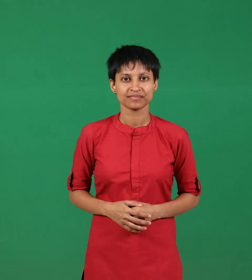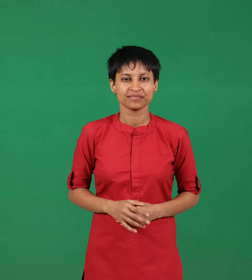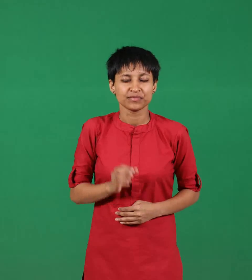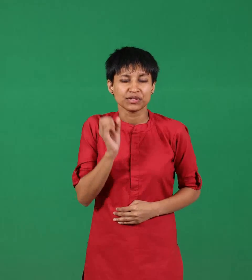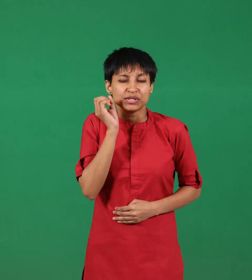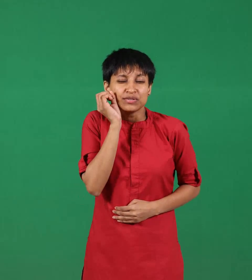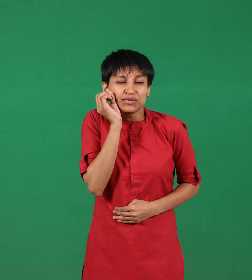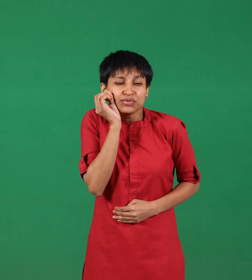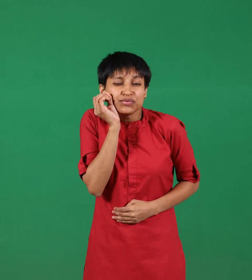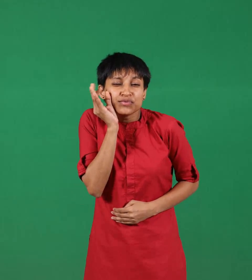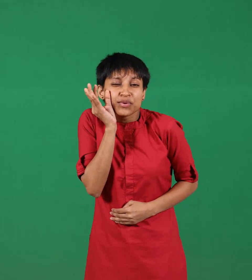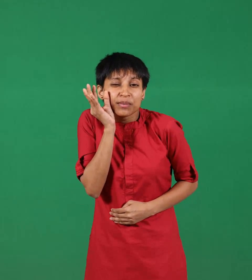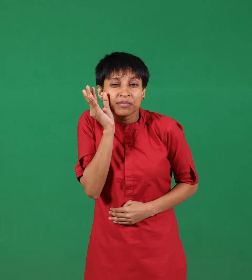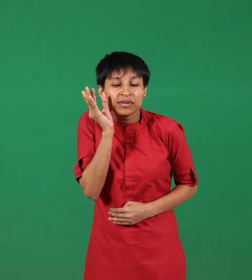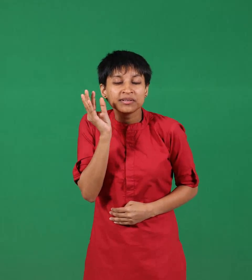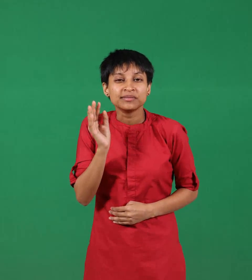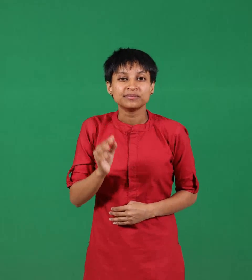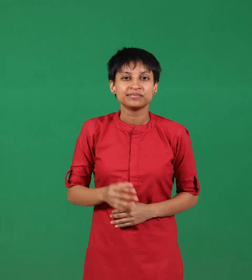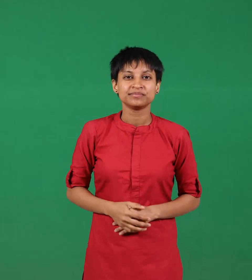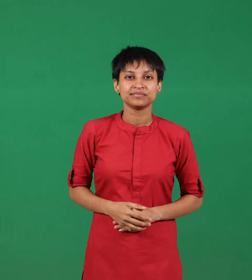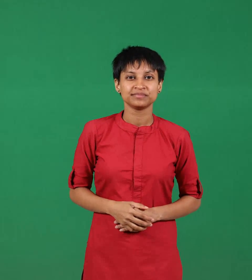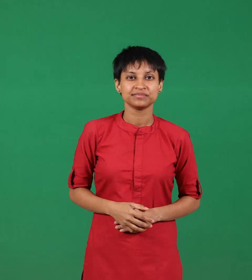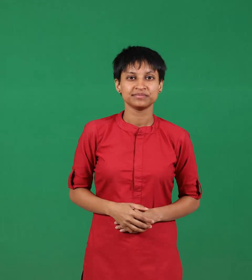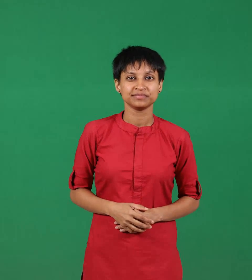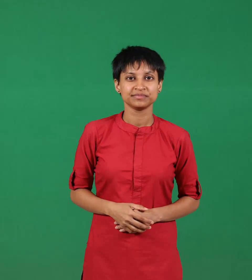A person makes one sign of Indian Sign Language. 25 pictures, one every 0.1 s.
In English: dawn
